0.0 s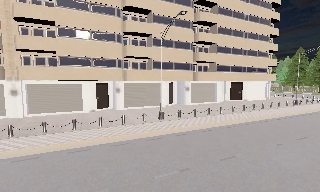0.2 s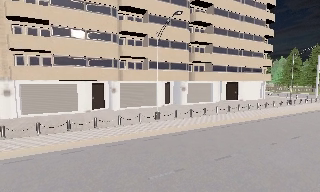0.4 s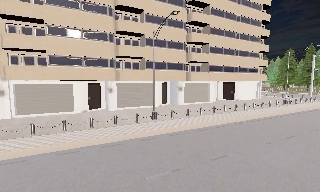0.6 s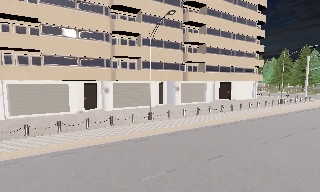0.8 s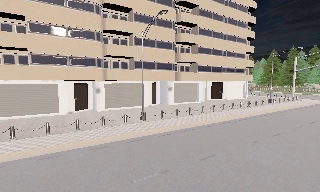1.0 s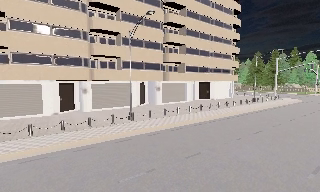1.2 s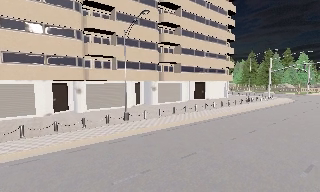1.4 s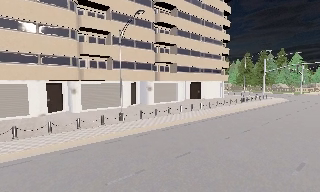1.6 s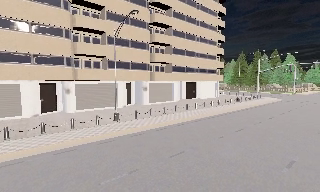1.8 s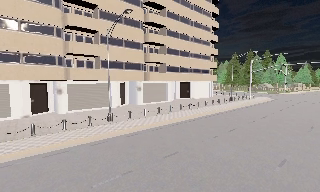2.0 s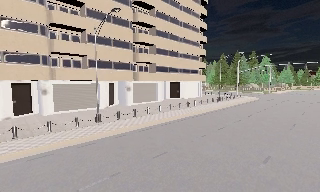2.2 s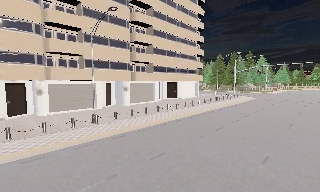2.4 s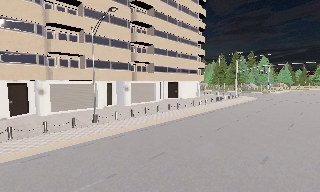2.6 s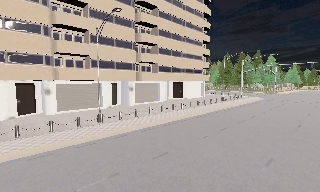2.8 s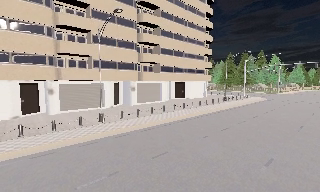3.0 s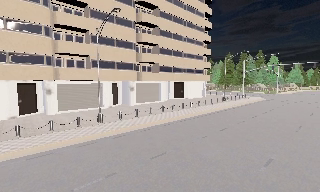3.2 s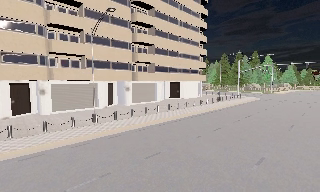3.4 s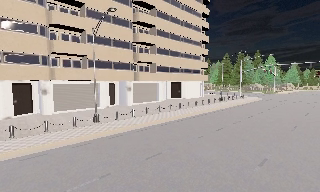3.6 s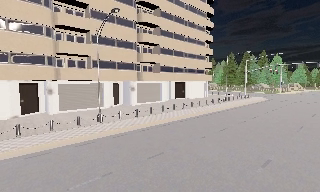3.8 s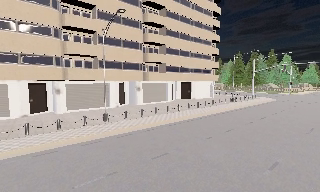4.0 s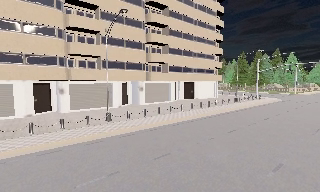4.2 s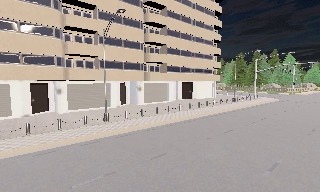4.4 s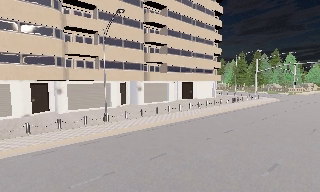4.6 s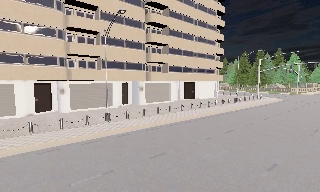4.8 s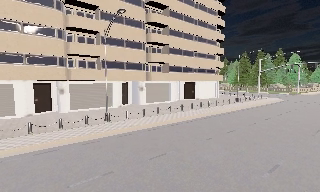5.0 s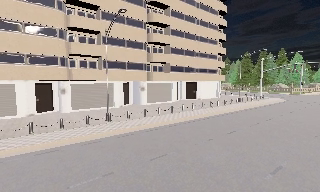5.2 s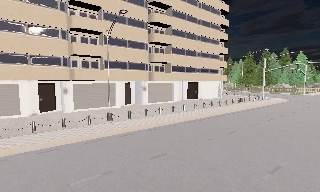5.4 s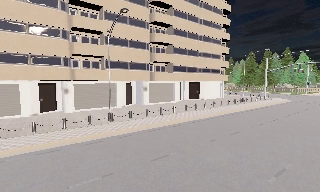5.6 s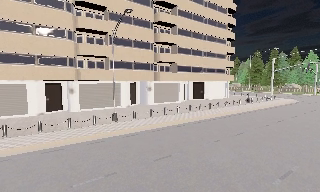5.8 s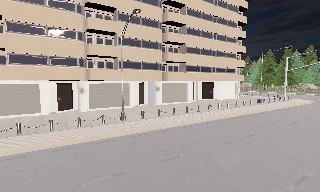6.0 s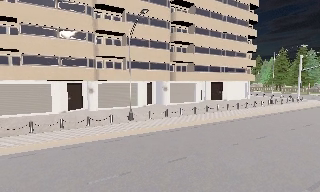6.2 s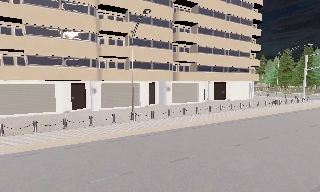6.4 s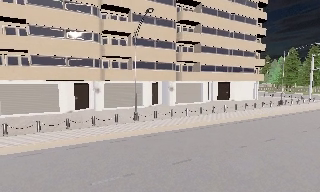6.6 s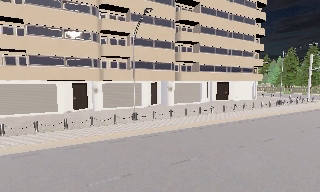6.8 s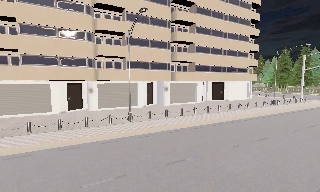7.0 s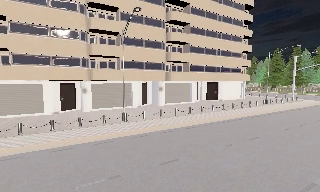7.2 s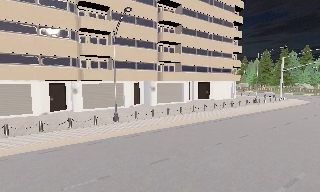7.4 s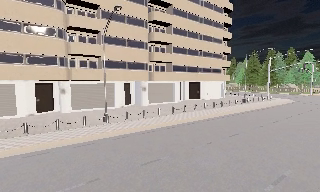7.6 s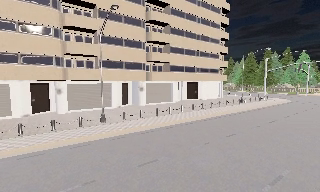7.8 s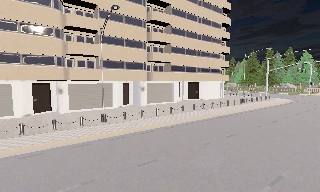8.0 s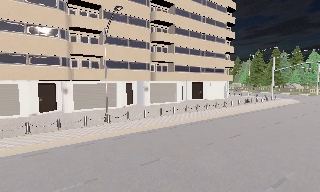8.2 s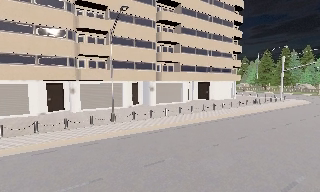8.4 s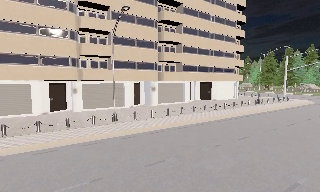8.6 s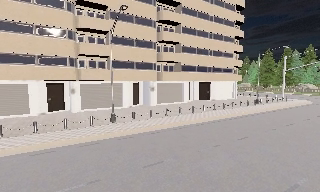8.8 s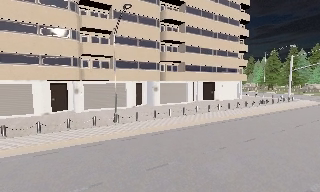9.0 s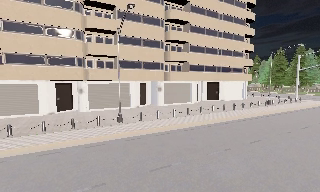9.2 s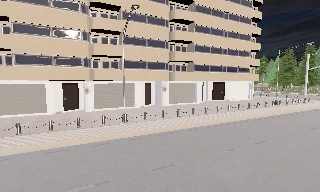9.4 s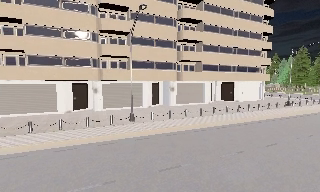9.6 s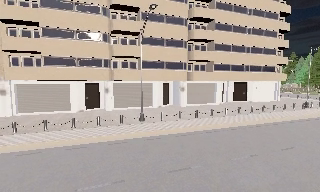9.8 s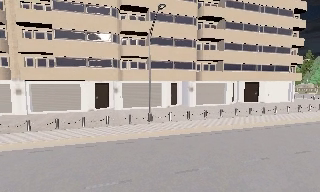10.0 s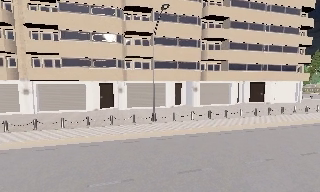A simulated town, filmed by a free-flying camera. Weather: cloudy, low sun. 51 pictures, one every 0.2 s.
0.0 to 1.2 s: The camera swings to its right by about 10 degrees, and the scene slides to the left.
1.2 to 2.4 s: The camera shifts only a little, or ends up much as it began.
2.4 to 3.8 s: The camera travels to its right, about 0.5 m.
3.8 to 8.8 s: The camera travels to its right and forward, about 1.5 m.
8.8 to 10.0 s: The camera pans to its left, which is counterclockwise from overhead, by about 15 degrees.
The film runs forward here.
